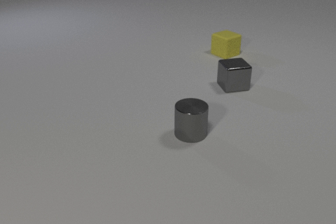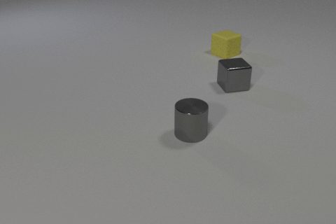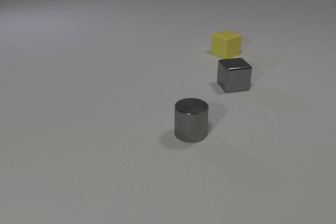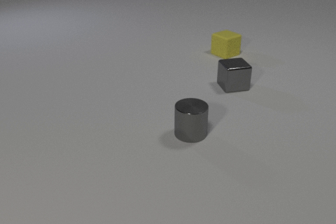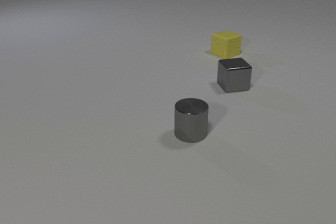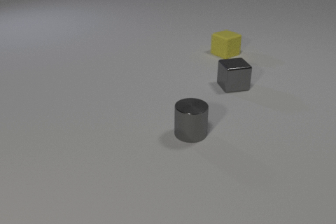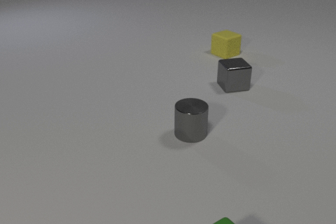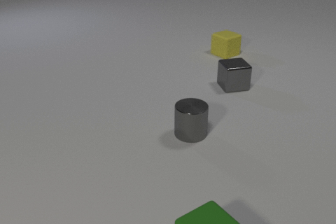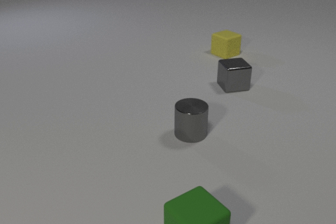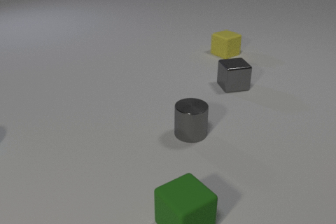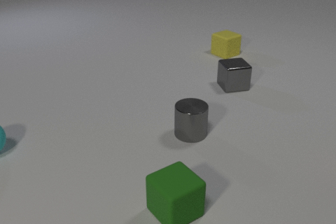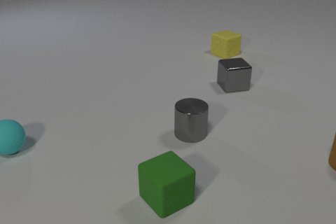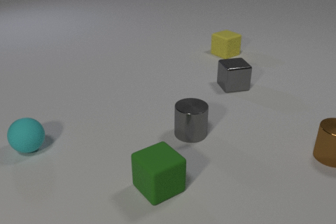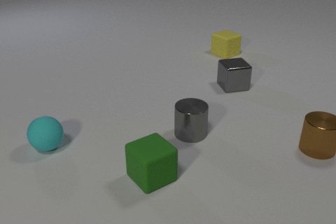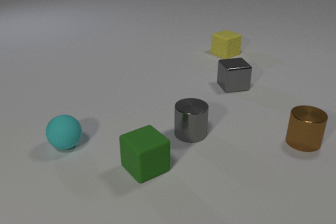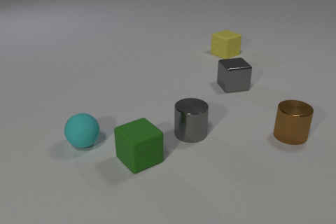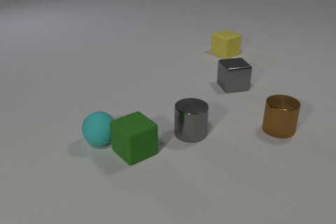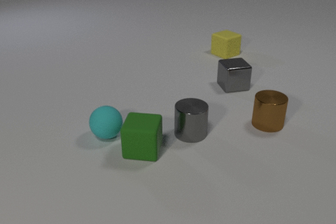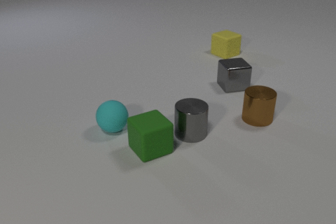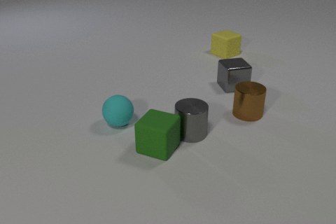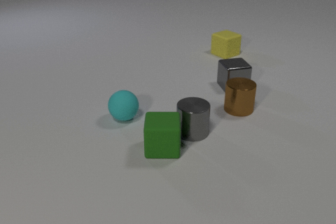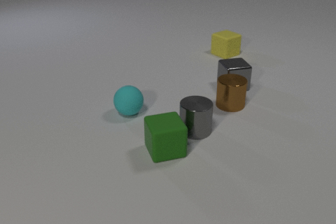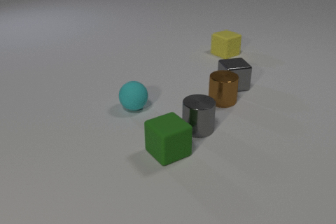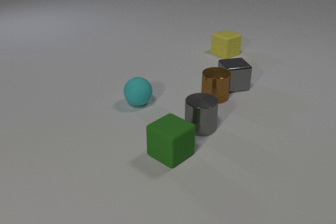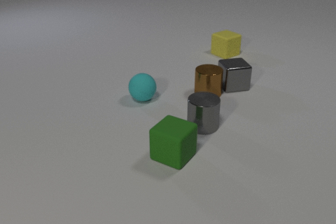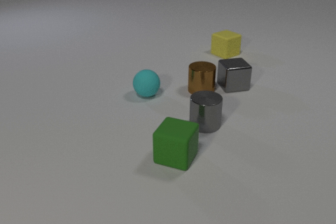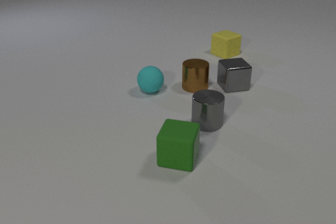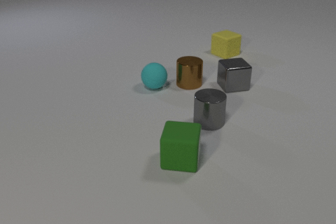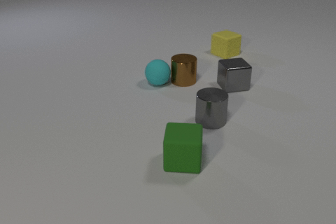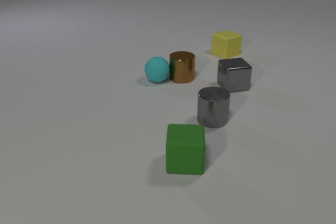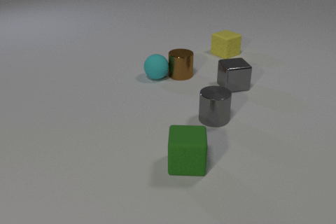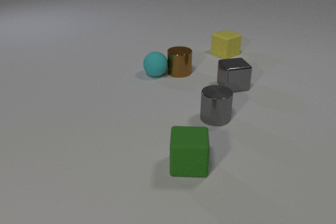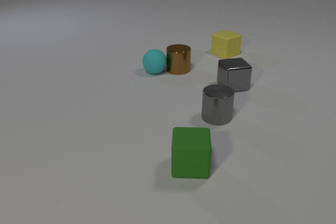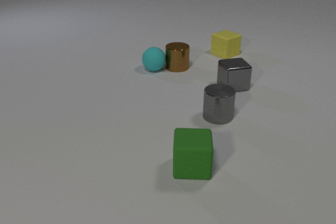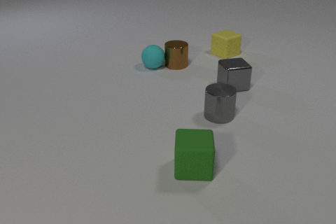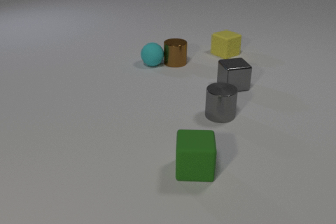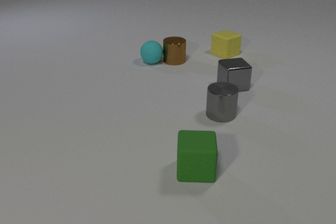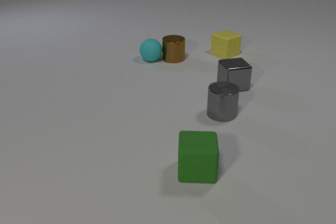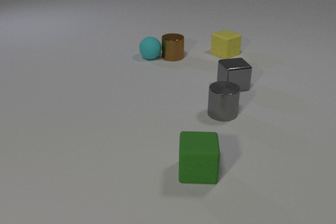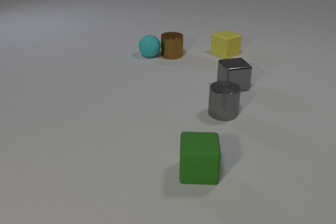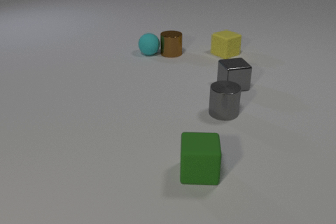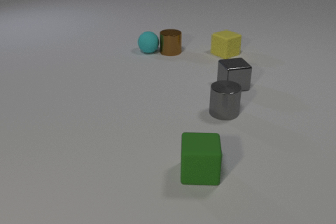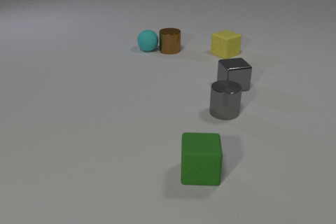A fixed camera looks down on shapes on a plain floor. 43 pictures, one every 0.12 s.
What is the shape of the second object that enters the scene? sphere.
What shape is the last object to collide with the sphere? cylinder.
What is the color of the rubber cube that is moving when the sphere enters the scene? green.
0.00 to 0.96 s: The green rubber cube comes in at the bottom edge, slides away from the camera and to the left.
0.96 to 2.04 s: The green rubber cube slides away from the camera and to the left. The cyan rubber sphere comes in at the left edge, rolls to the right. The brown metal cylinder comes in at the right edge, slides to the left and away from the camera. The green rubber cube and the cyan rubber sphere collide.
2.04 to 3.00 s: The green rubber cube slides to the right. The cyan rubber sphere rolls away from the camera and to the right. The gray metal cylinder slides away from the camera and to the right. The brown metal cylinder slides to the left and away from the camera. The green rubber cube and the gray metal cylinder collide.
3.00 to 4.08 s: The green rubber cube slides toward the camera and to the right. The cyan rubber sphere rolls away from the camera. The gray metal cylinder slides away from the camera and to the right. The brown metal cylinder slides away from the camera and to the left. The cyan rubber sphere and the brown metal cylinder collide.
4.08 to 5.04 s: The cyan rubber sphere rolls away from the camera. The gray metal cylinder slides away from the camera. The brown metal cylinder slides away from the camera.
